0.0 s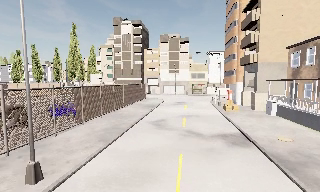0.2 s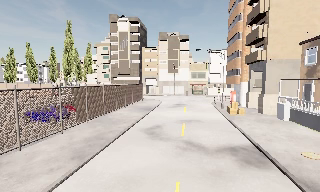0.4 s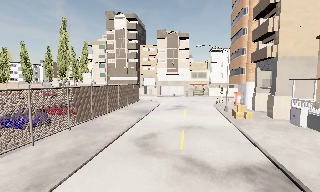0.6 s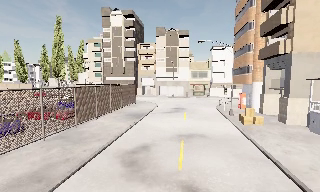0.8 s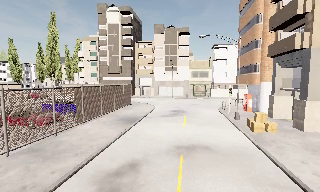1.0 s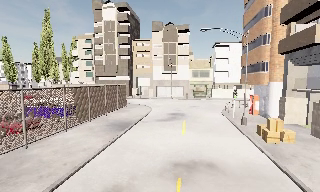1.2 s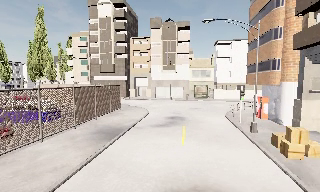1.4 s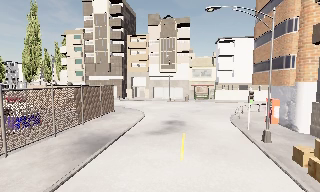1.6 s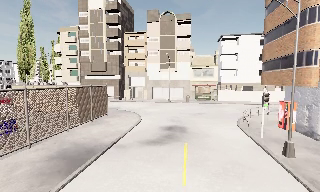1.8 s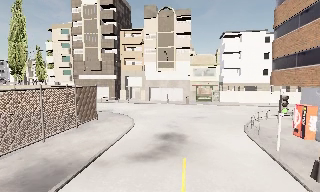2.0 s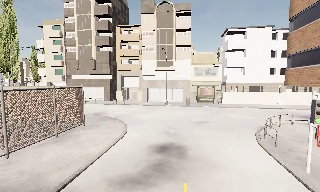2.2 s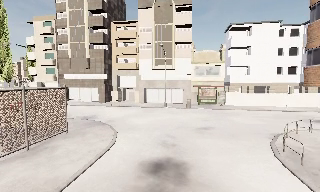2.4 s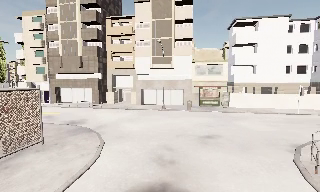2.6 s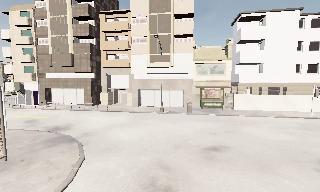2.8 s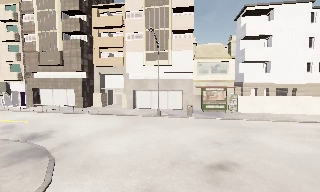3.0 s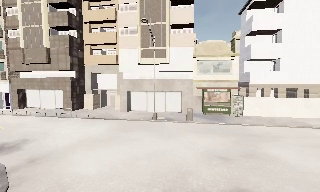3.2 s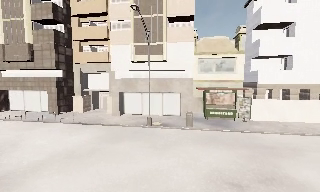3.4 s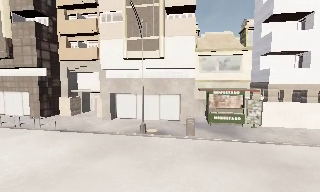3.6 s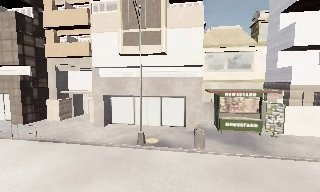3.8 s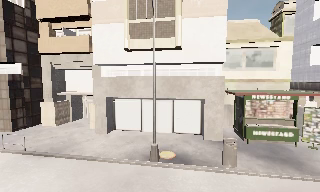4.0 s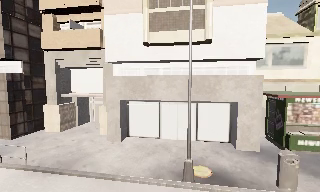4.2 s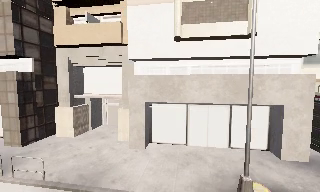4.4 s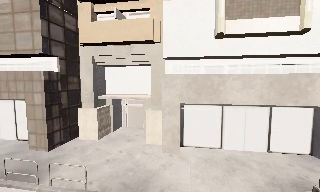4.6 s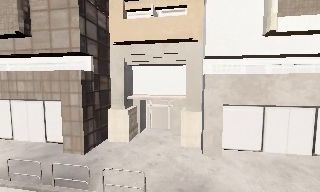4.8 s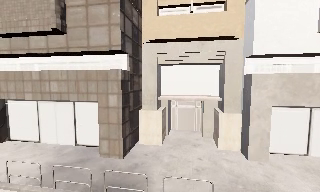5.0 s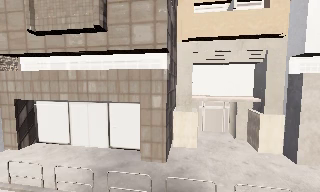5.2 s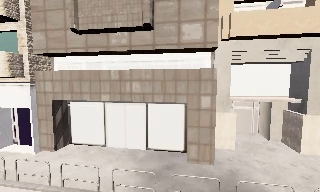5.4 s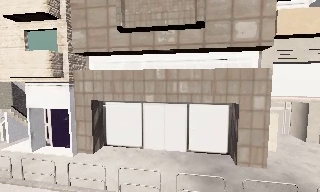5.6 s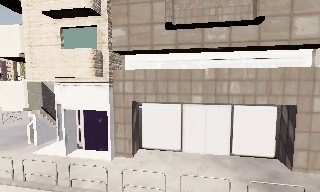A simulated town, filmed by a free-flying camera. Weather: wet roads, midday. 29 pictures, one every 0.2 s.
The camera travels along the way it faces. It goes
forward.
0.0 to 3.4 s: The camera travels forward, about 35 m, so what stands in front looms larger.
3.4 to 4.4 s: The camera travels forward and to its left, about 9 m, so what stands in front looms larger.
4.4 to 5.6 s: The camera travels to its left, about 12 m, so close, fixed things drift to the right.
The film runs forward here.
